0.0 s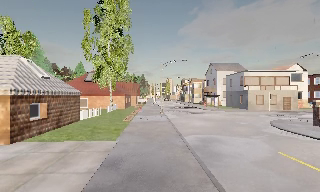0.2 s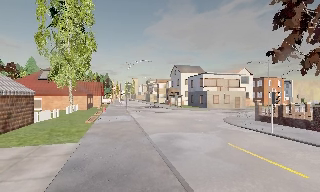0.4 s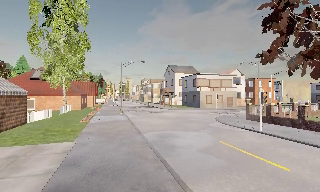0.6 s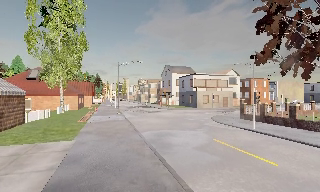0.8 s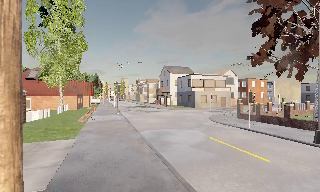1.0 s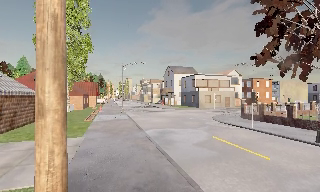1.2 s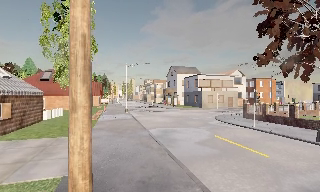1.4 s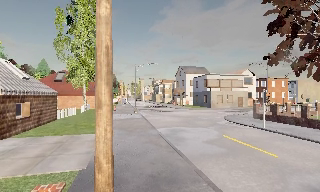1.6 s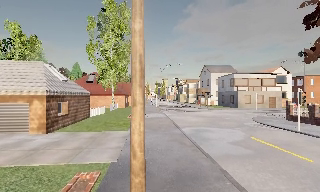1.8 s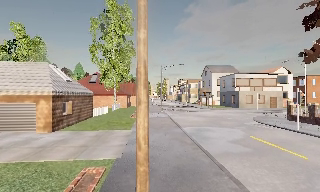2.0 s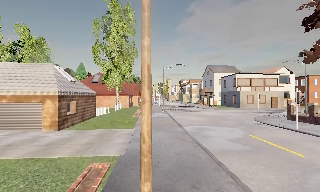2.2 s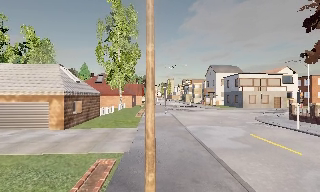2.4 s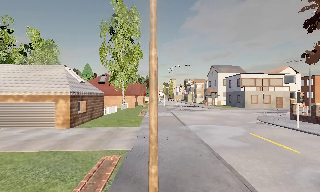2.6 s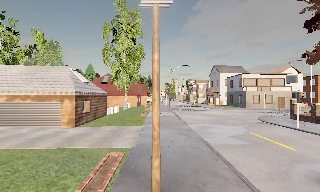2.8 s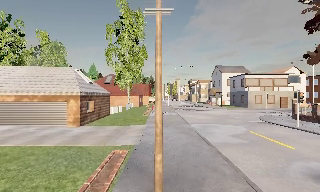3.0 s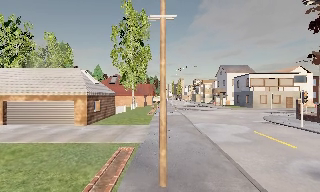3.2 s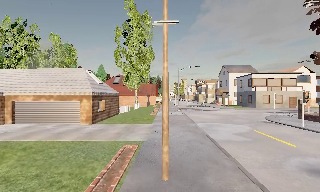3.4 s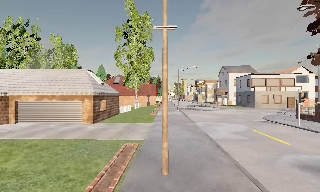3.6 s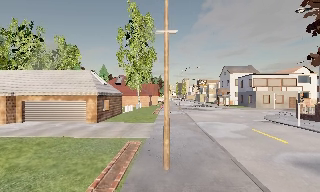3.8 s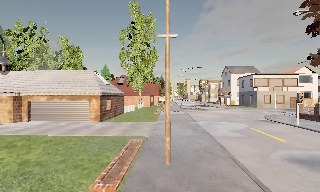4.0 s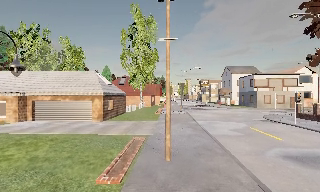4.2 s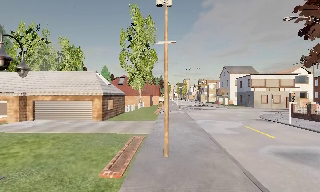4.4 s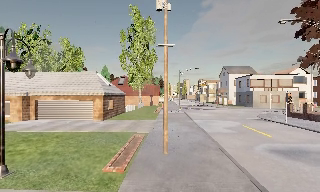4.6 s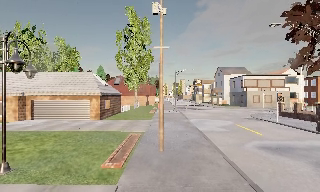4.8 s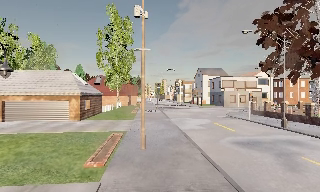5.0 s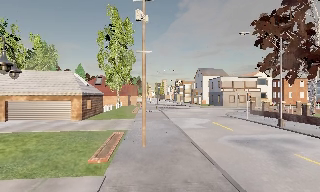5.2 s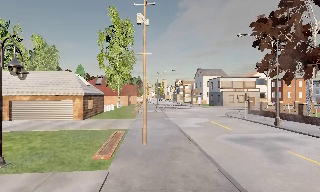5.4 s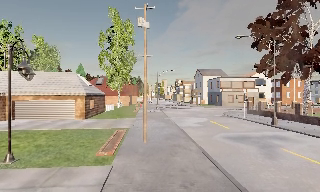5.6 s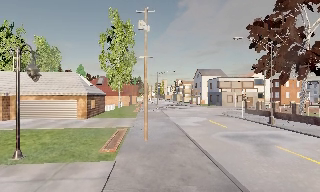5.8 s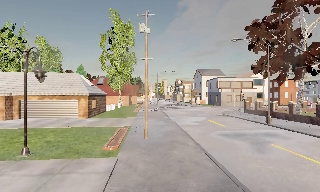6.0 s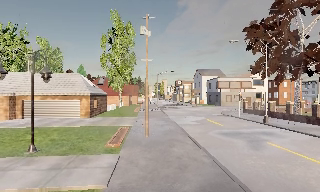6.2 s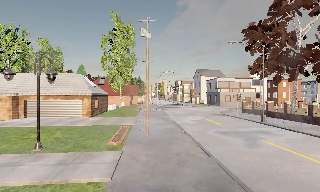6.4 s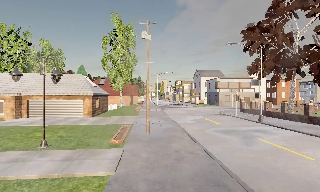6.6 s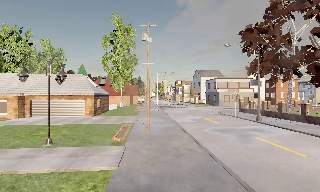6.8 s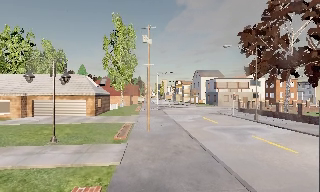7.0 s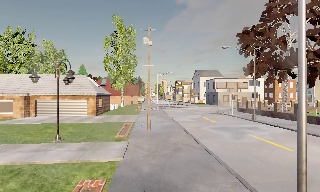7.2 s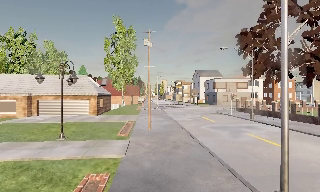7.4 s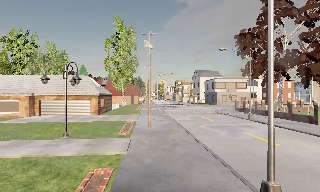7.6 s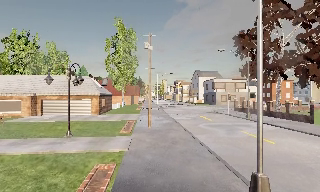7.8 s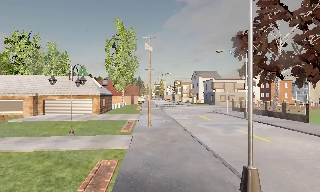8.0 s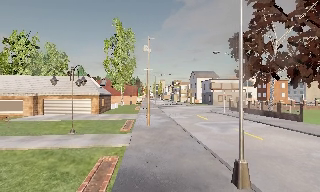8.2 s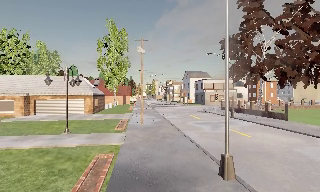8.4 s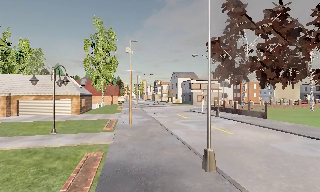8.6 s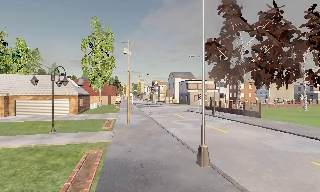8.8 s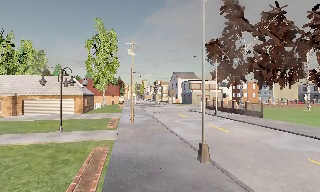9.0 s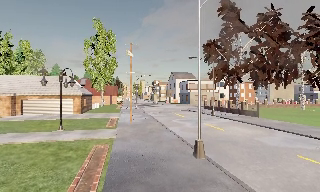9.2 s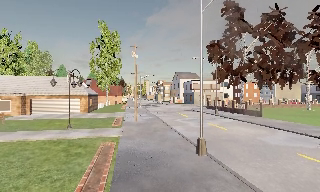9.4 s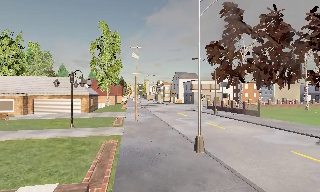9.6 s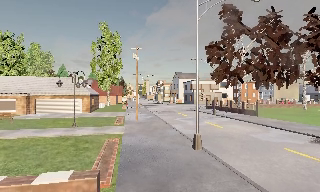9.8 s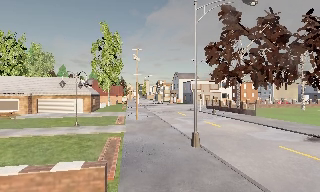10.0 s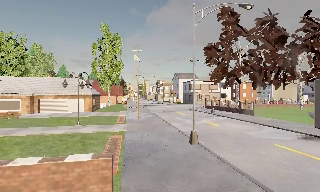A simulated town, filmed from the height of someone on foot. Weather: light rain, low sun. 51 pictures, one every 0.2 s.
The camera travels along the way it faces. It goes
backward.
0.0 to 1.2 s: The scene slides to the left, as the camera pans about 15 degrees to its right. It travels backward, about 2 m, so what stands in front gets smaller.
1.2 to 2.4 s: The camera pans to its left, which is counterclockwise from overhead, by about 15 degrees. It travels backward, about 2 m, so what stands in front gets smaller.
2.4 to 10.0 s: The camera travels backward, about 14 m, so what stands in front gets smaller.
The film runs backward here.
